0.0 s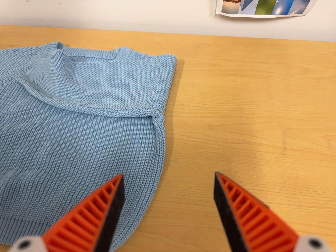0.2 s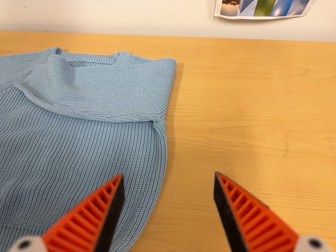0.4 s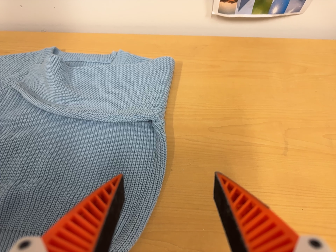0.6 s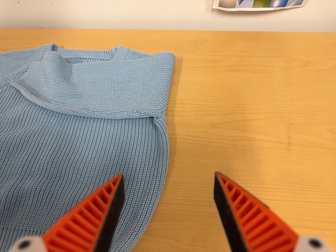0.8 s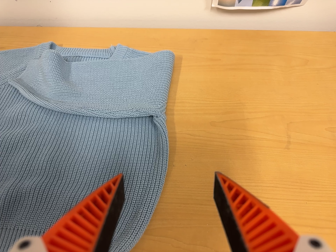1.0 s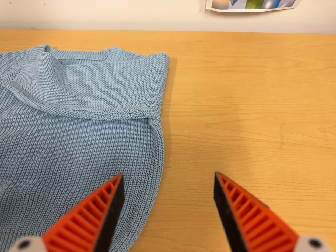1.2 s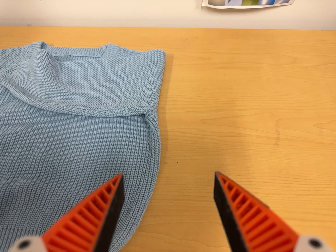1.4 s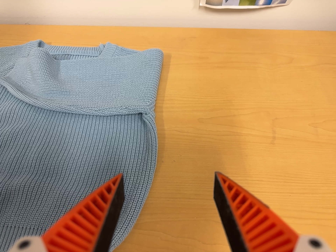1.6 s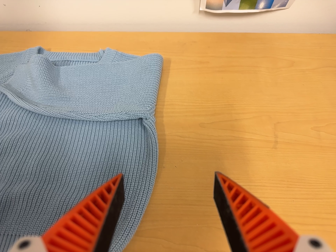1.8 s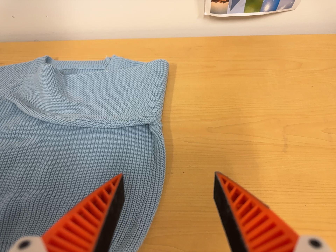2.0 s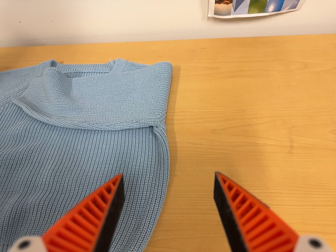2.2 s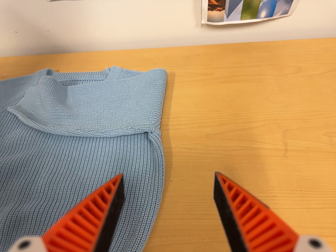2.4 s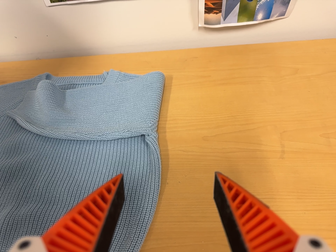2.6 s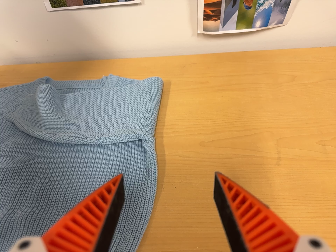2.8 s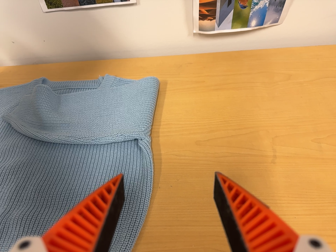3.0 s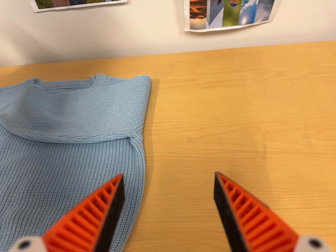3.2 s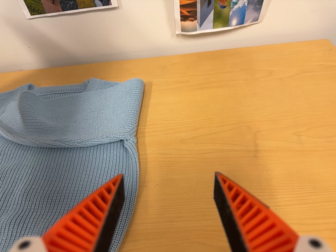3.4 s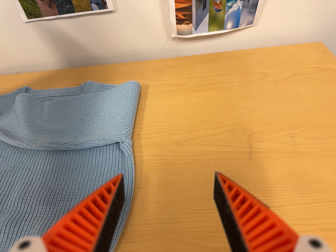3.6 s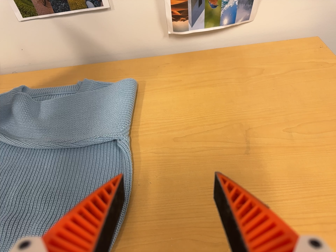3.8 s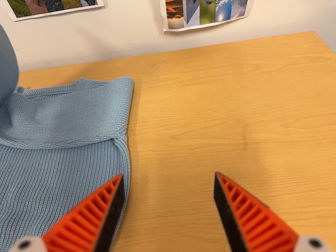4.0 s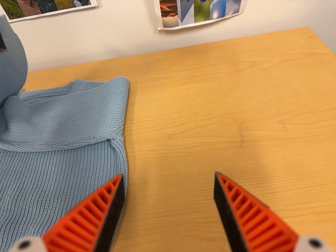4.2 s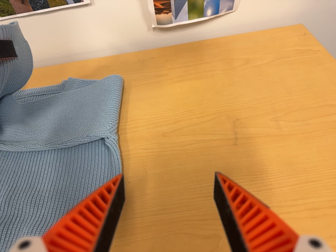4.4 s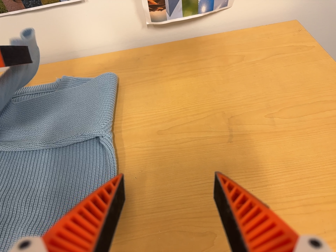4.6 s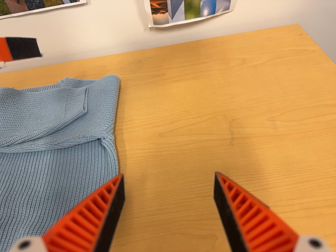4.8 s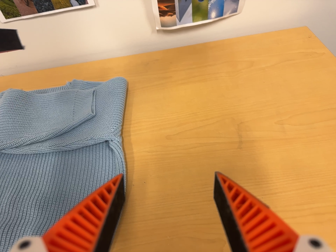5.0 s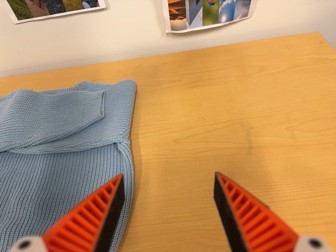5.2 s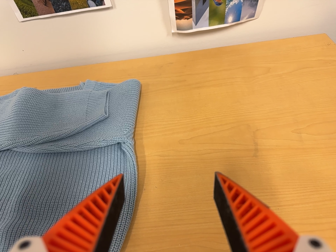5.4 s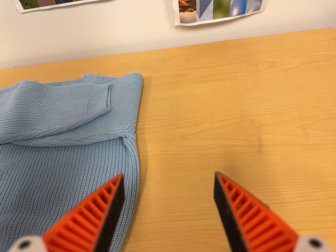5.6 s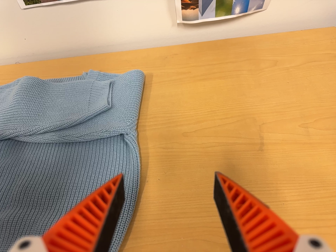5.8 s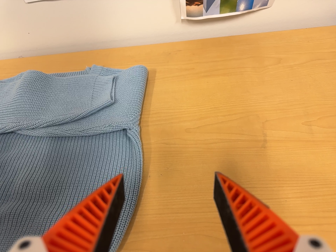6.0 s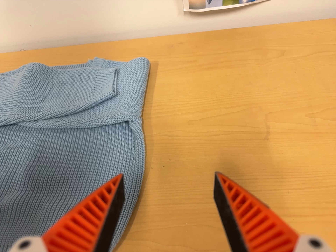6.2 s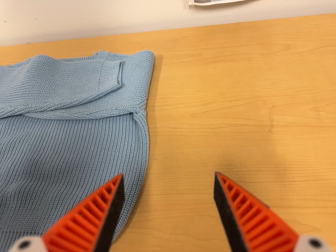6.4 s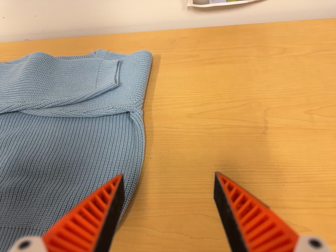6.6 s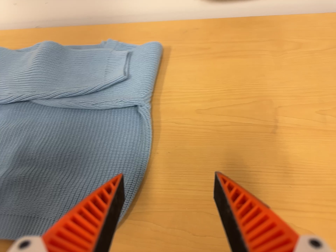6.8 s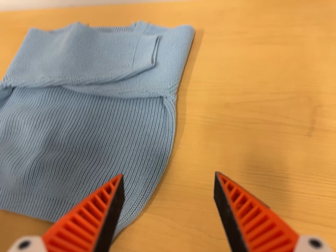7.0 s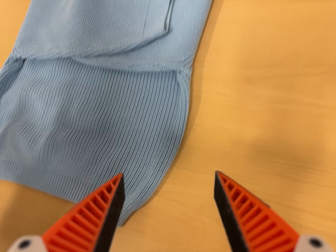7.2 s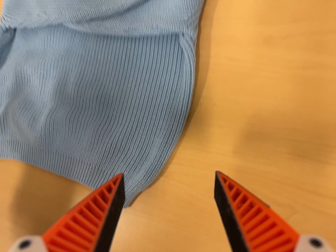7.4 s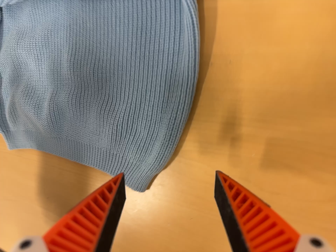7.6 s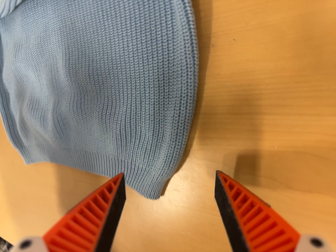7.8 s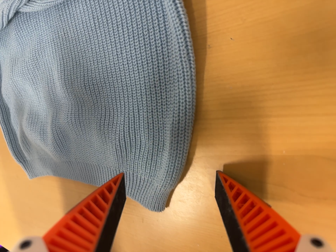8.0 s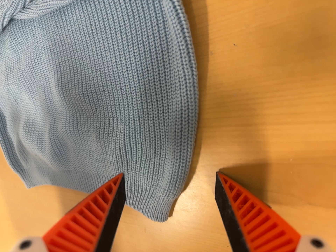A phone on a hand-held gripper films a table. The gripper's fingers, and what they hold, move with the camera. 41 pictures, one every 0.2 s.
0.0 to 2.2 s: The camera shifts only a little, or ends up much as it began.
2.2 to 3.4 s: The camera travels to its right, about 5 cm, so close, fixed things drift to the left.
3.4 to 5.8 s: The camera shifts only a little, or ends up much as it began.
5.8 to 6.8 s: The scene slides to the right, as the camera pans about 10 degrees to its left. Its aim tips toward the bottom of its view by about 10 degrees, and the scene shifts upward.
6.8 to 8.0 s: The camera pans to its left by about 25 degrees. It travels forward, to its right and toward the top of its view, about 22 cm. Its aim tips toward the bottom of its view by about 30 degrees, and the scene shifts upward. It rolls about its line of sight by about 20 degrees, and the scene rotates counterclockwise.
The film runs forward here.
